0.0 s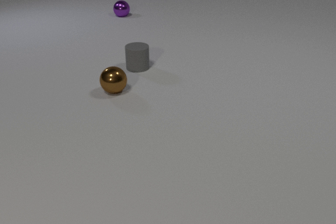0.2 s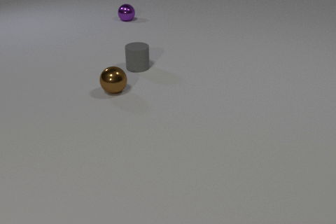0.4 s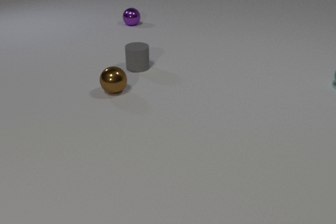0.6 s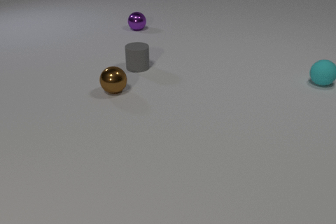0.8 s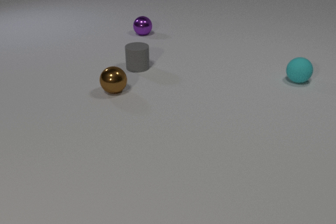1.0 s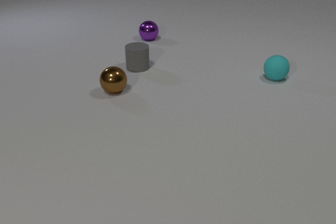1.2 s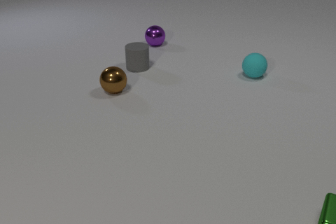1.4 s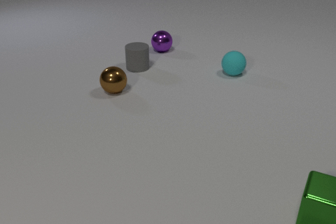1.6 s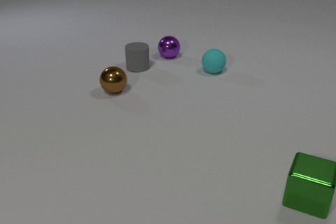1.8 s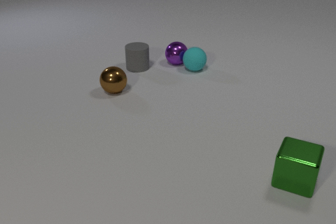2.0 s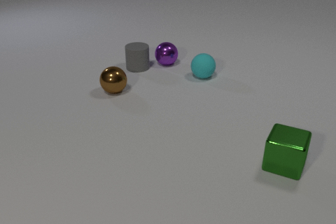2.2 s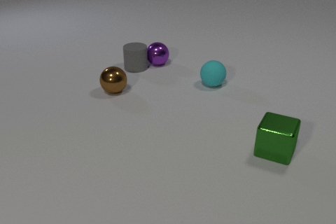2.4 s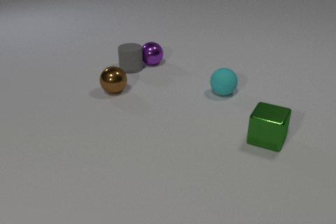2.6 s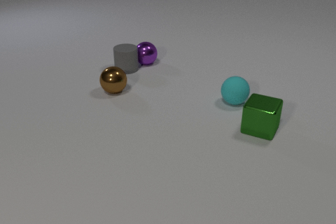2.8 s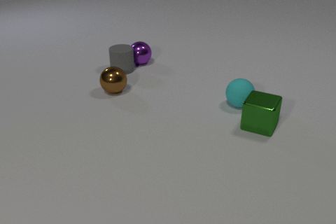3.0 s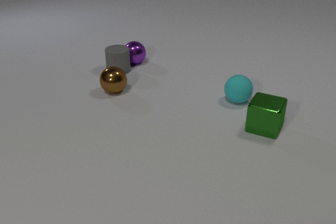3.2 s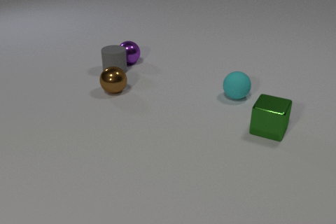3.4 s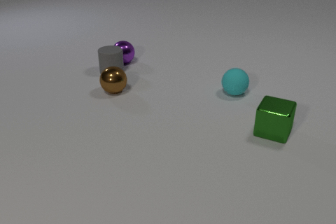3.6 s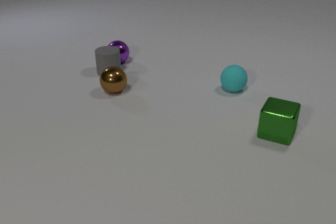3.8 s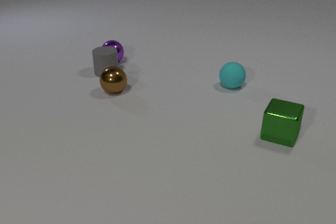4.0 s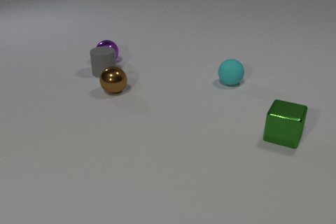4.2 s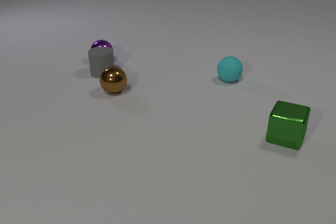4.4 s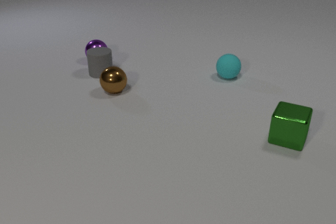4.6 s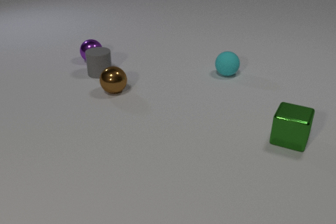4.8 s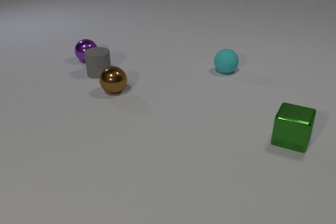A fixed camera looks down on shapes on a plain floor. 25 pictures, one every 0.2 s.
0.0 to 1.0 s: The cyan rubber sphere comes in at the right edge, rolls to the left. The purple metal sphere rolls toward the camera.
1.0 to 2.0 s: The cyan rubber sphere rolls to the left. The purple metal sphere rolls toward the camera. The green metal cube comes in at the bottom edge, slides away from the camera and to the left. The cyan rubber sphere and the purple metal sphere collide.
2.0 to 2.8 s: The cyan rubber sphere rolls toward the camera and to the right. The purple metal sphere rolls to the left. The green metal cube slides away from the camera and to the left. The gray rubber cylinder slides to the left. The purple metal sphere and the gray rubber cylinder collide. The cyan rubber sphere and the green metal cube collide.
2.8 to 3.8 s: The cyan rubber sphere rolls away from the camera. The purple metal sphere rolls to the left. The green metal cube slides to the right and toward the camera. The gray rubber cylinder slides to the left.
3.8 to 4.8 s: The cyan rubber sphere rolls away from the camera. The purple metal sphere rolls to the left. The green metal cube slides to the right. The gray rubber cylinder slides to the left.
How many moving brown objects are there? 0.
Are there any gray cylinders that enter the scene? no.
How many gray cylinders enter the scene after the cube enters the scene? 0.
